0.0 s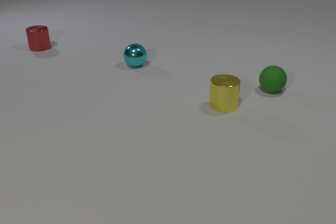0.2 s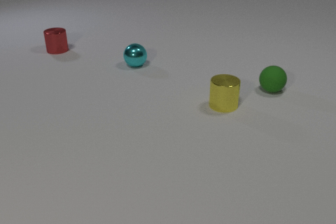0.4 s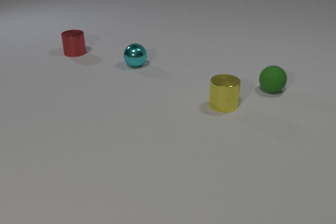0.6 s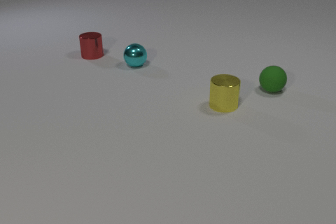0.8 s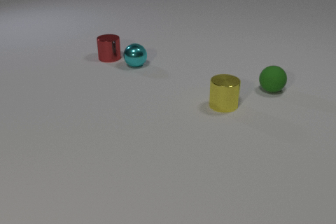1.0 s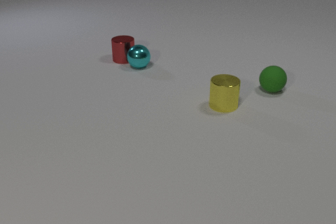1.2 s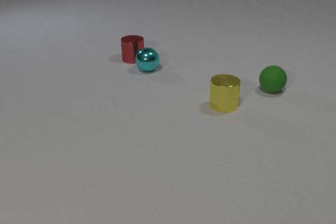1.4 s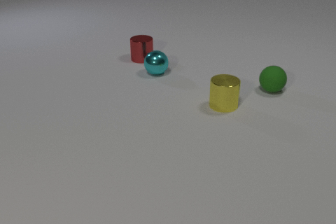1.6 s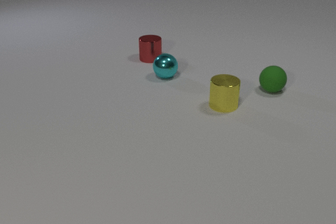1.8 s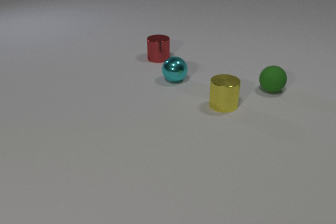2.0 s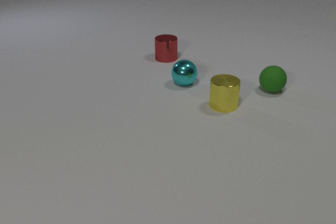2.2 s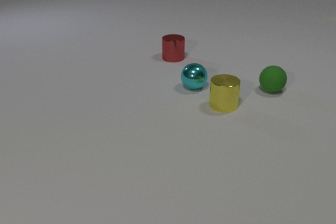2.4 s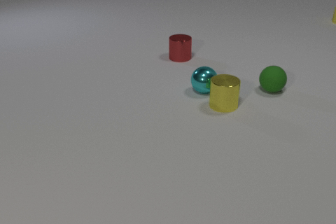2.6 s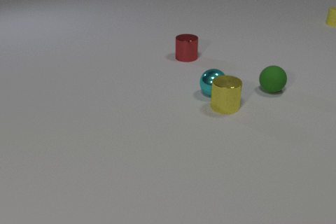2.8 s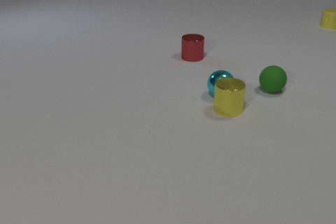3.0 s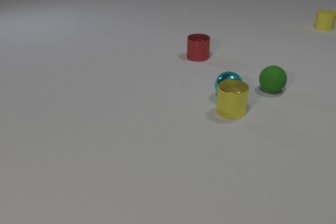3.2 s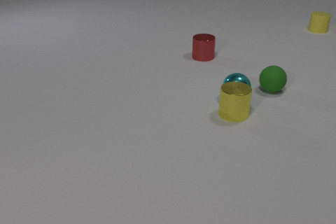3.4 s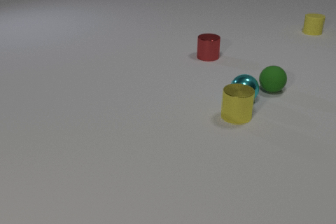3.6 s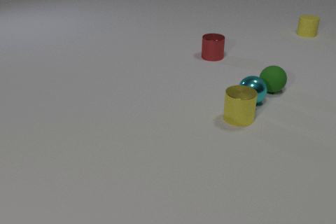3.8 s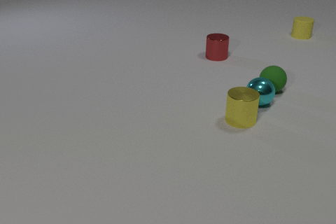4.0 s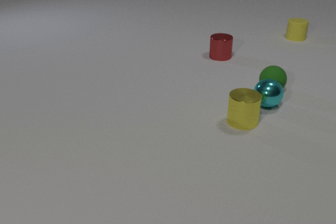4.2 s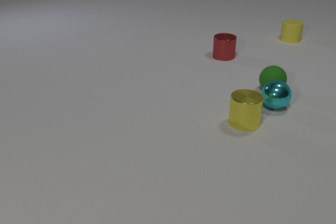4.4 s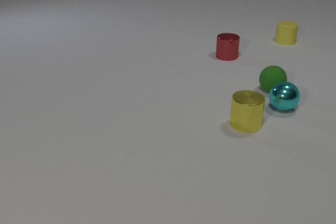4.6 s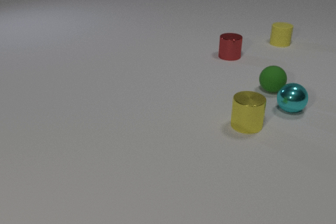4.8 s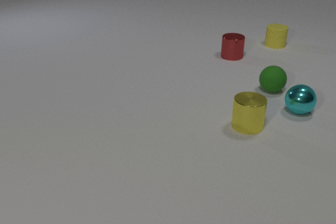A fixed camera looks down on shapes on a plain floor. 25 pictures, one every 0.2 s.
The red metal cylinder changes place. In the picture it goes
to the right.
The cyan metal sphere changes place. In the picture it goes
to the right.
0.0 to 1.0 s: The red metal cylinder slides to the right and toward the camera. The red metal cylinder and the cyan metal sphere collide.
1.0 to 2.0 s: The red metal cylinder slides to the right. The cyan metal sphere rolls to the right and toward the camera.
2.0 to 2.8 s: The red metal cylinder slides to the right. The cyan metal sphere rolls to the right and toward the camera. The yellow metal cylinder slides toward the camera. The yellow rubber cylinder comes in at the right edge, slides toward the camera and to the left. The cyan metal sphere and the yellow metal cylinder collide.
2.8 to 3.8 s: The red metal cylinder slides to the right. The cyan metal sphere rolls to the right. The yellow metal cylinder slides toward the camera and to the right. The yellow rubber cylinder slides toward the camera and to the left.
3.8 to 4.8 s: The red metal cylinder slides to the right. The cyan metal sphere rolls to the right. The yellow metal cylinder slides toward the camera and to the right. The yellow rubber cylinder slides toward the camera and to the left.
What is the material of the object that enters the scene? rubber.
How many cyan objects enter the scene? 0.
Are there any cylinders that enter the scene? yes.
